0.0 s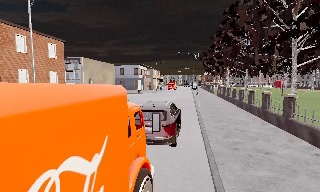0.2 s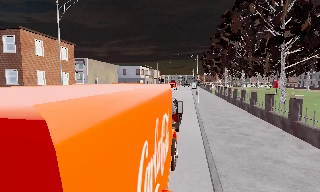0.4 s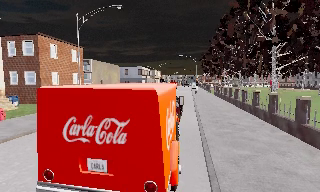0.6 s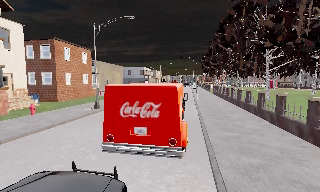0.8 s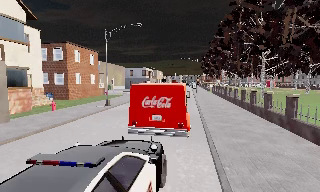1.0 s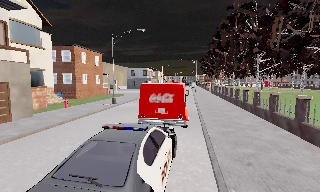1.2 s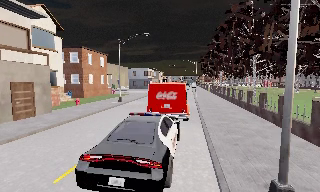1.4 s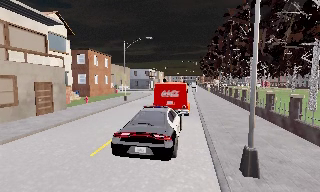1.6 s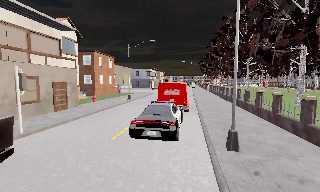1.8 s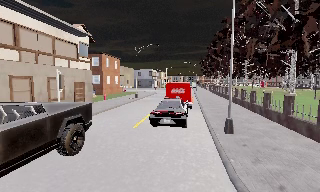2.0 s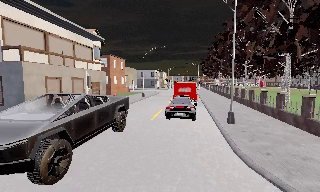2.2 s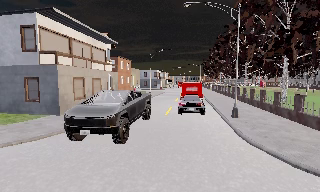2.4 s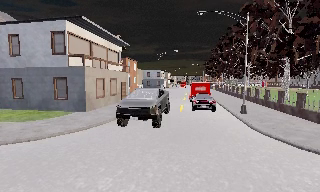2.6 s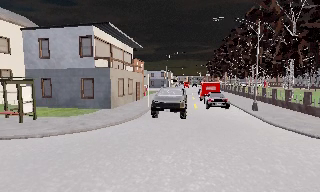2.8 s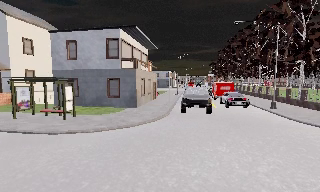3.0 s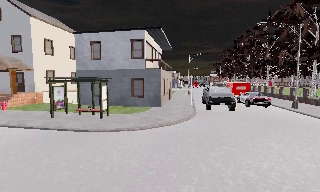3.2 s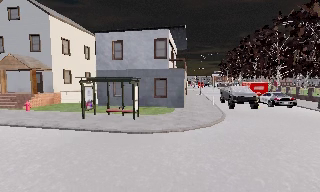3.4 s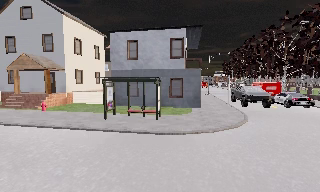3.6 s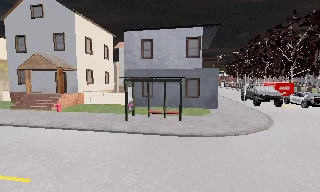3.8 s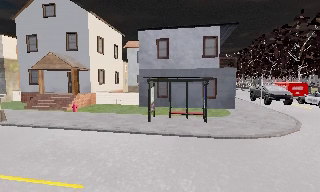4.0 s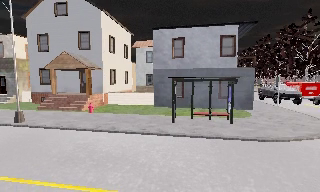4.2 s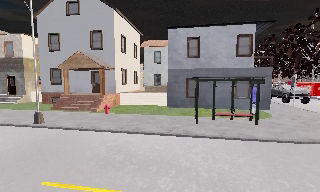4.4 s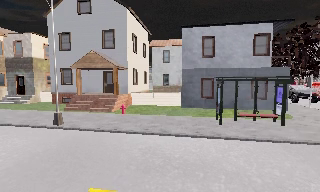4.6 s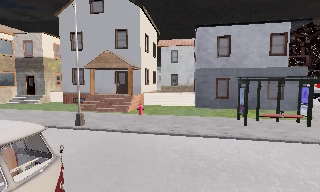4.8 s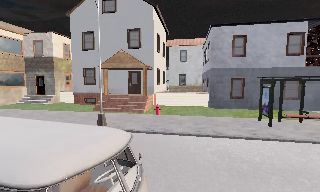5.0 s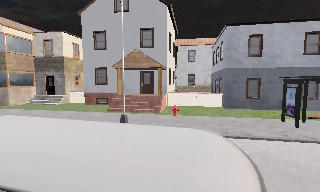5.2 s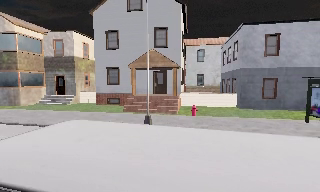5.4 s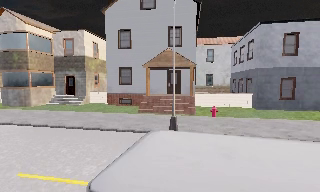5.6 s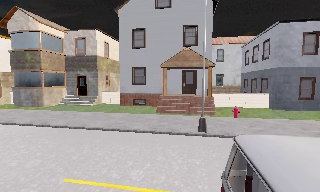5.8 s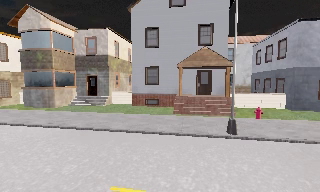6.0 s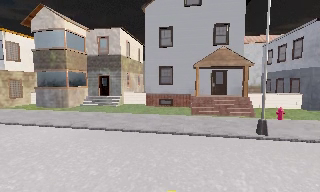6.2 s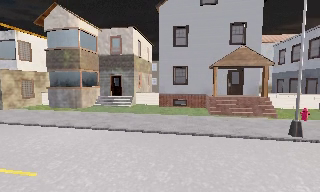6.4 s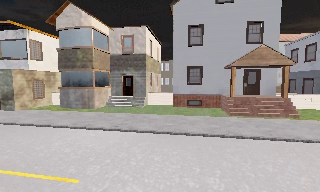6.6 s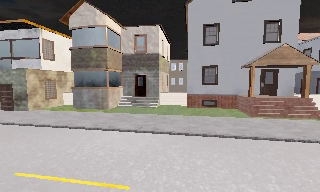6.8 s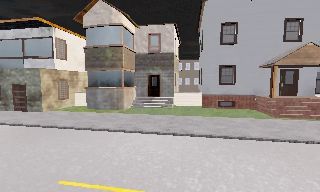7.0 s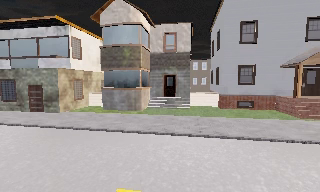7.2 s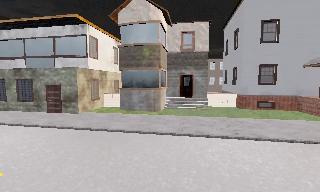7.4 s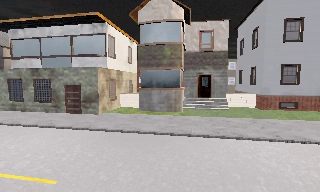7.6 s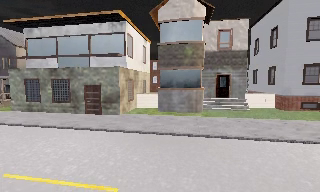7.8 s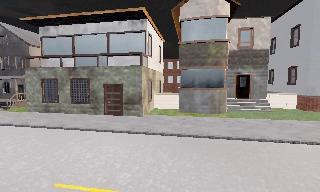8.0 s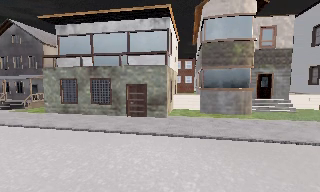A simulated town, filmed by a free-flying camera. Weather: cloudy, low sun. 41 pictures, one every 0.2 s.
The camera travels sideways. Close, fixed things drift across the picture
to the right.
0.0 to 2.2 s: The camera travels backward, about 19 m, so what stands in front gets smaller.
2.2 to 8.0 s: The camera travels to its left, about 45 m, so close, fixed things drift to the right.
The film runs backward here.
